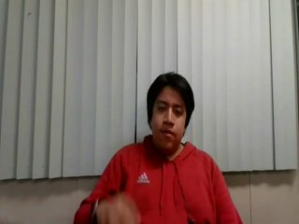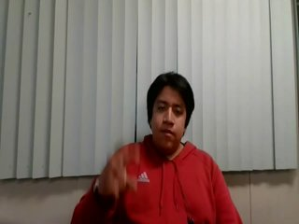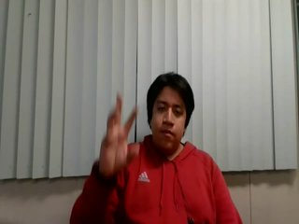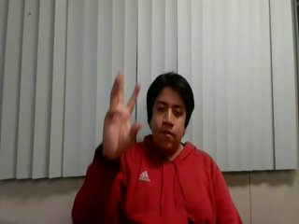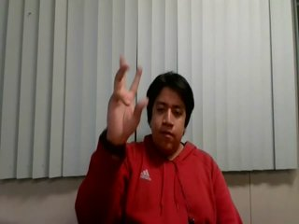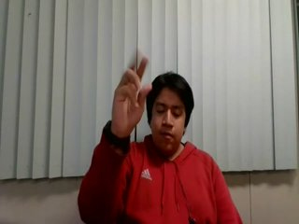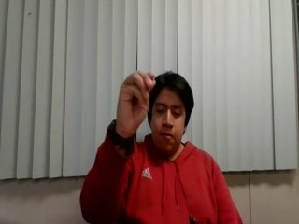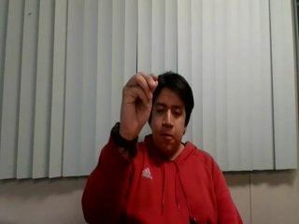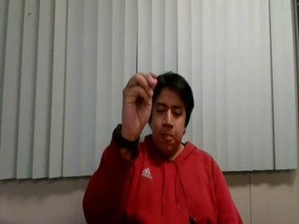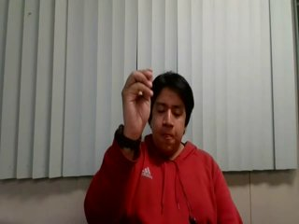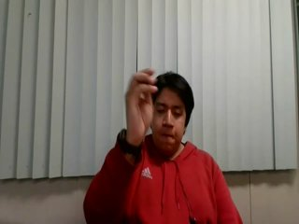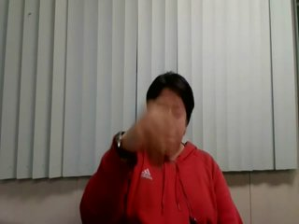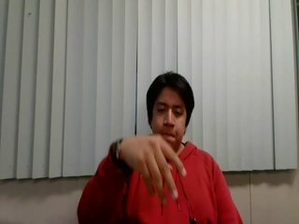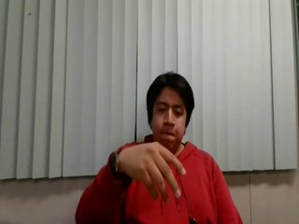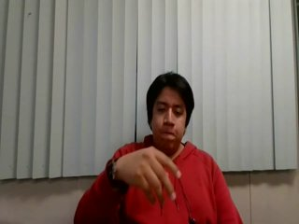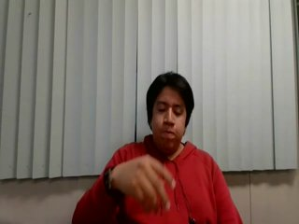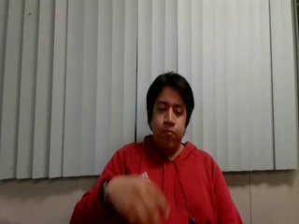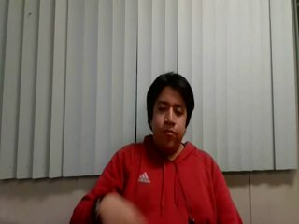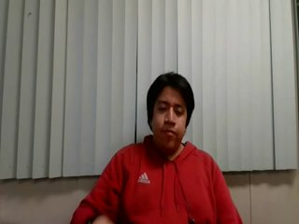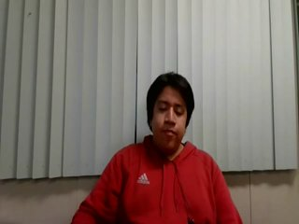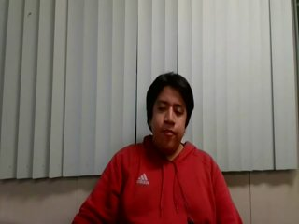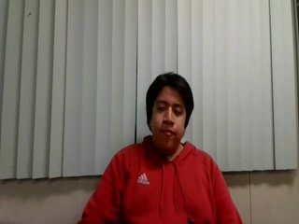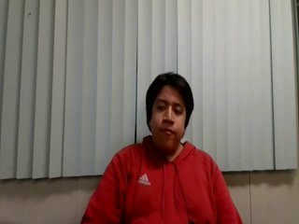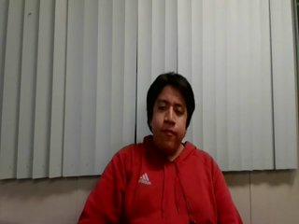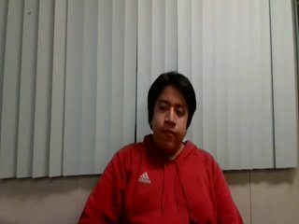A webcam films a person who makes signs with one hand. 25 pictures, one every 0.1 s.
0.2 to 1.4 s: On the screen the hand sweeps downward. The name of the sign: Throw down.
1.5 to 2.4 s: Non-gesture.
